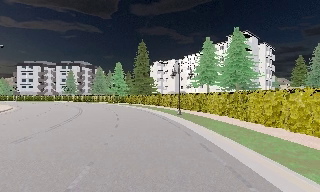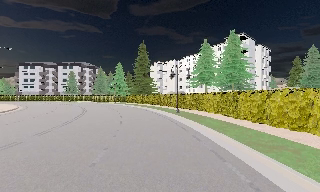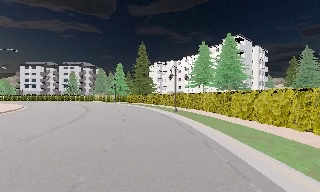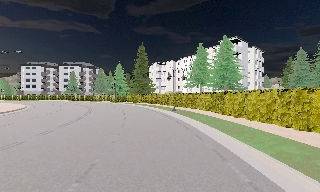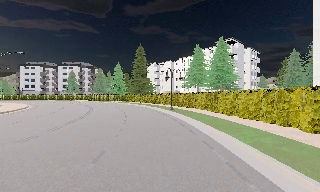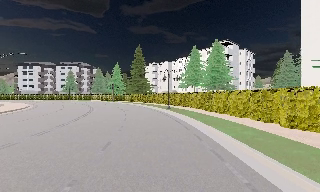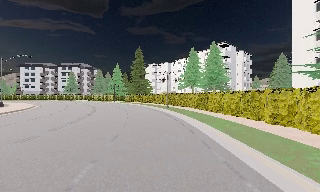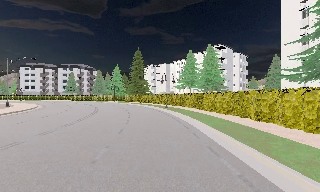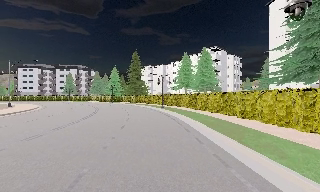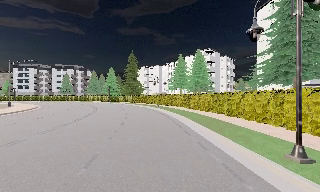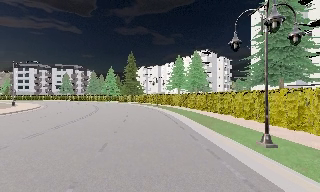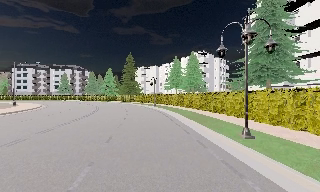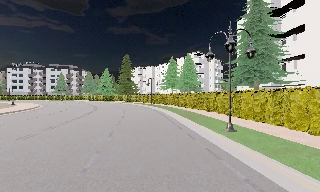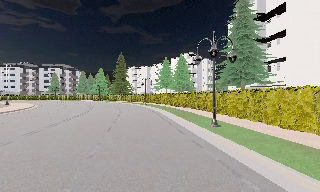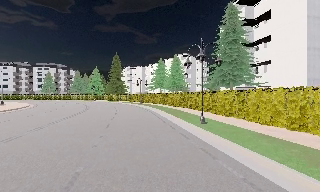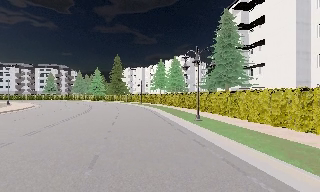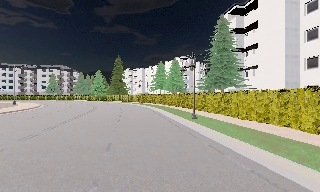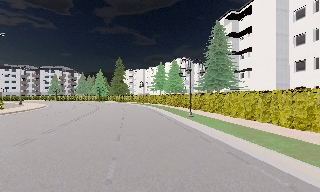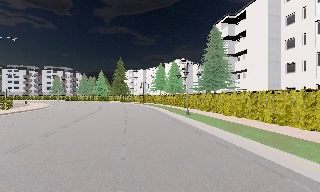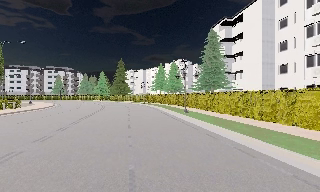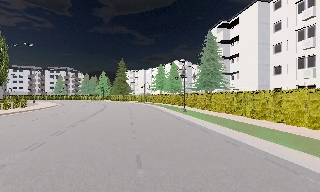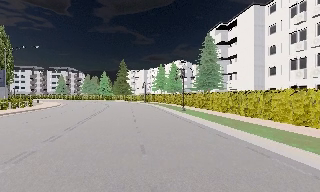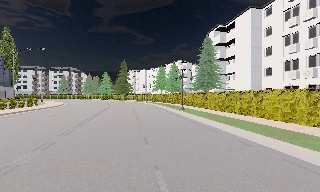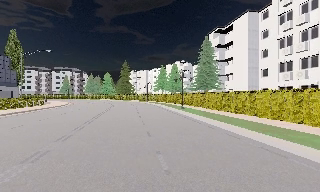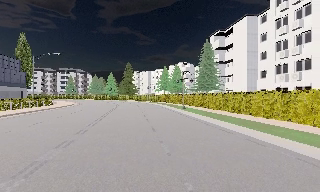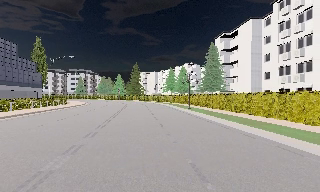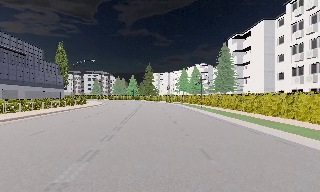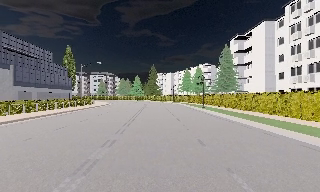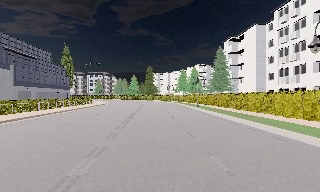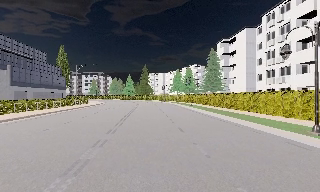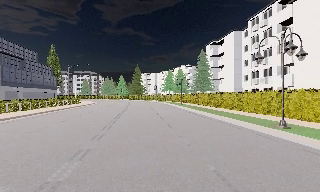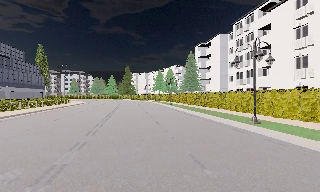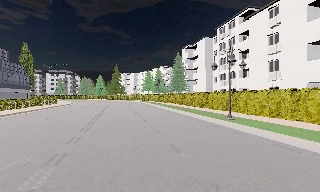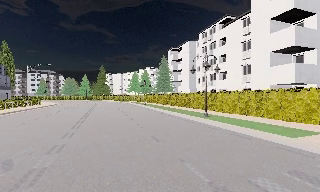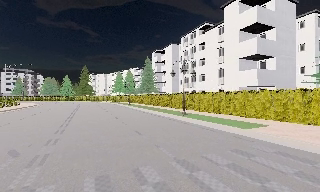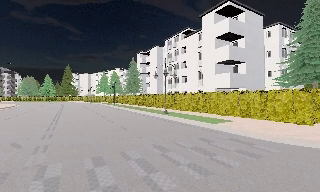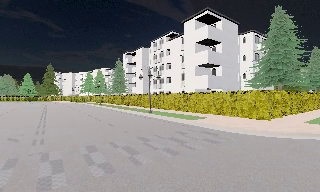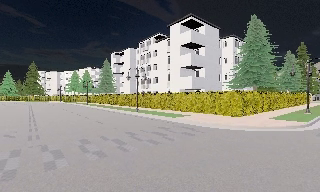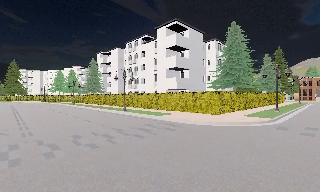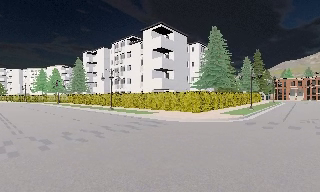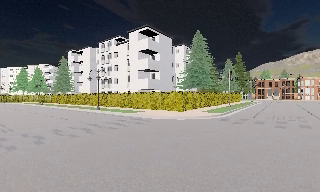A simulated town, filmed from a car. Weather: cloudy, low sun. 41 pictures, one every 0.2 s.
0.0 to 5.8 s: The camera travels backward, about 30 m, so what stands in front gets smaller.
5.8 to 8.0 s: The camera pans to its right, which is clockwise from overhead, by about 50 degrees. It travels backward, about 12 m.
The film runs backward here.
